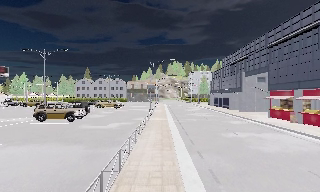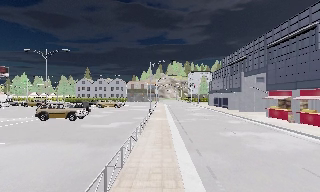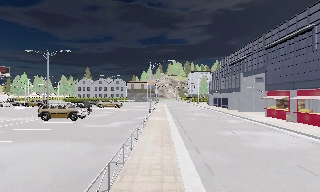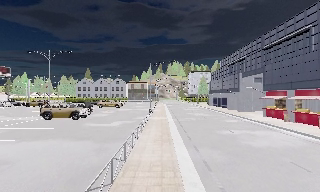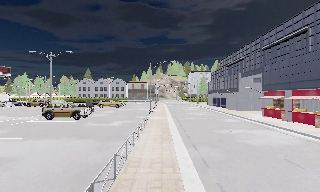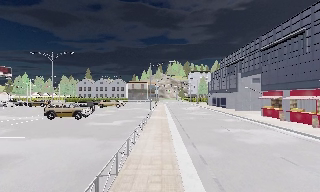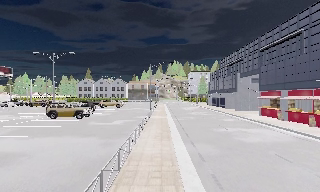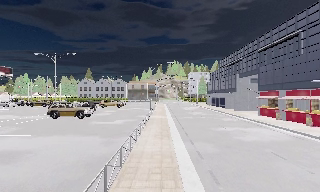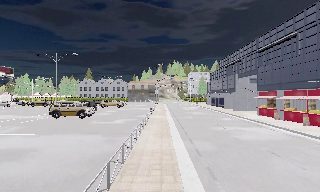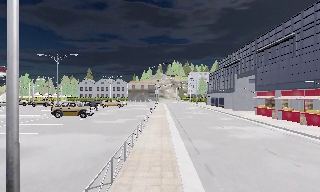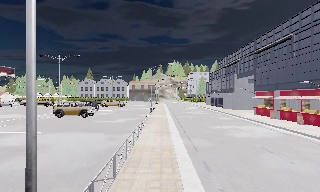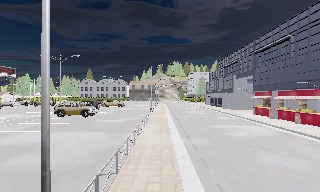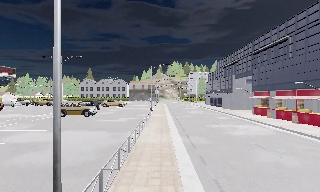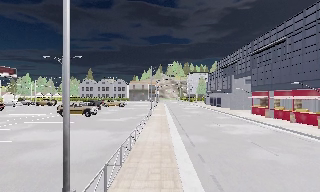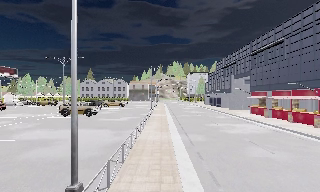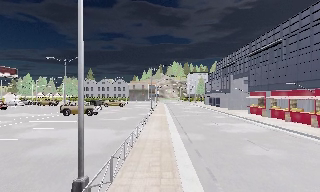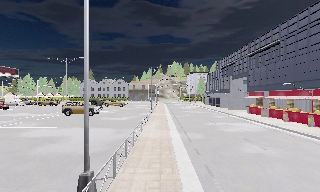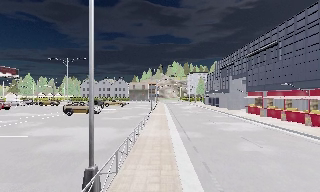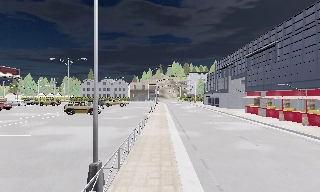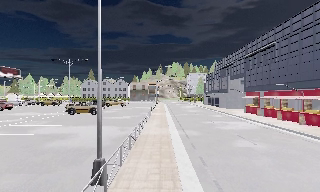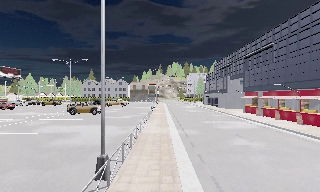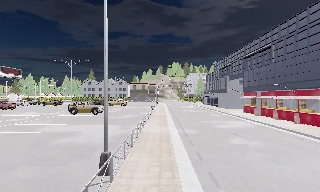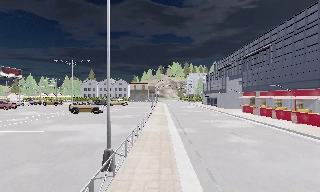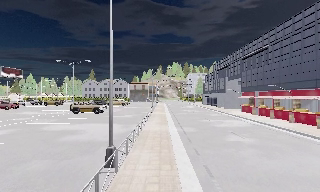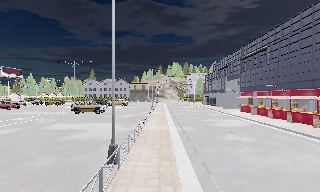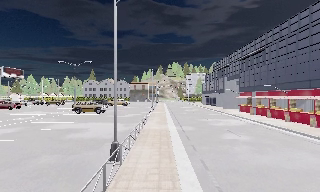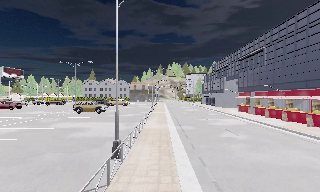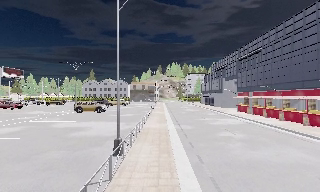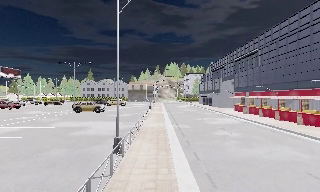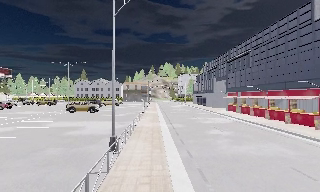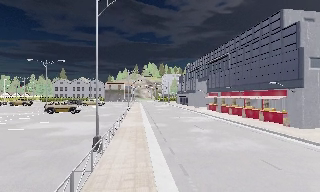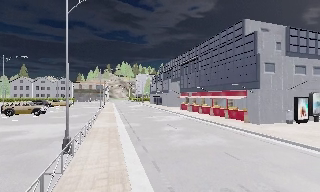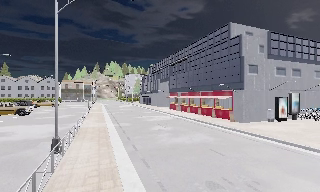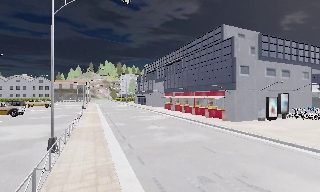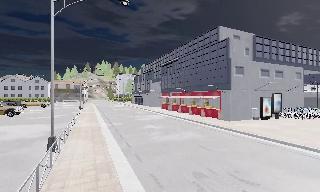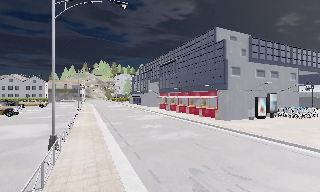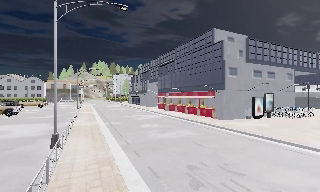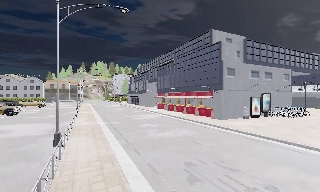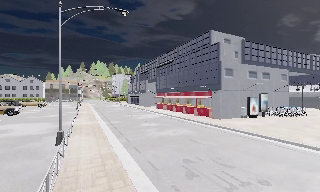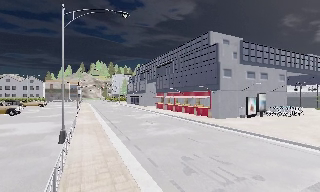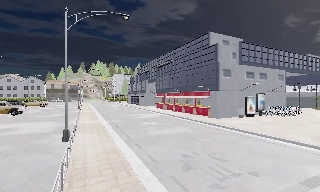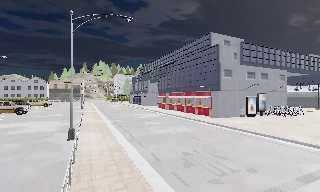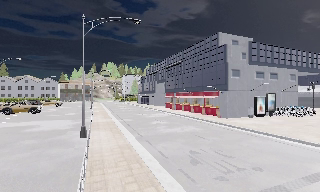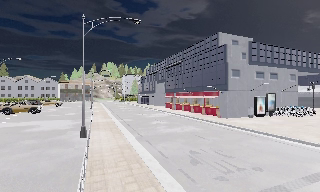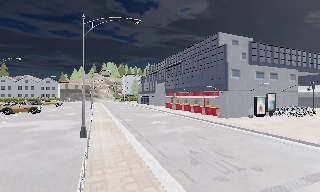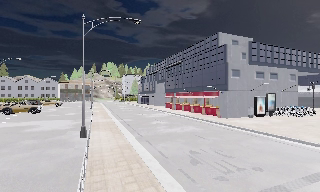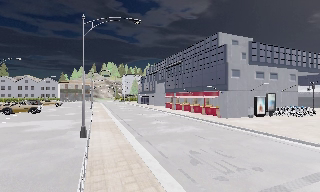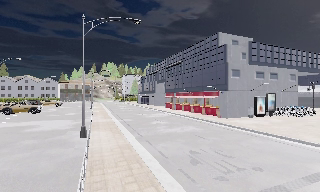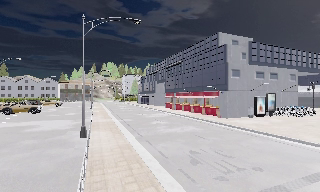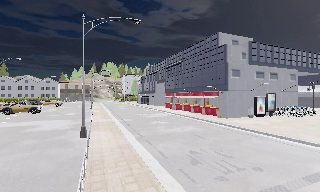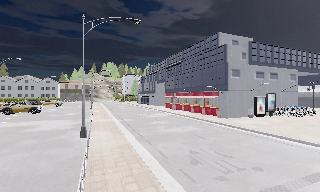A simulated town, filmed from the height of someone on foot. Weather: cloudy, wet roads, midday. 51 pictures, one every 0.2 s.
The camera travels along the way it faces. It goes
backward.
0.0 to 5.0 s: The camera travels backward, about 7 m, so what stands in front gets smaller.
5.0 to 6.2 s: The camera pans to its right, which is clockwise from overhead, by about 20 degrees. It travels backward, about 1.5 m, so what stands in front gets smaller.
6.2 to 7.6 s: The camera travels backward, about 2 m, so what stands in front gets smaller.
7.6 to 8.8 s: The camera travels backward, about 1 m, so what stands in front gets smaller. It loses speed.
8.8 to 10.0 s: The camera keeps its place and its aim.
The film runs backward here.
